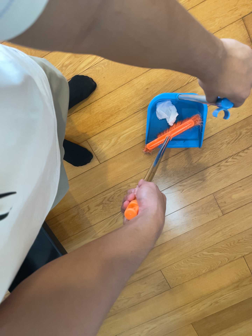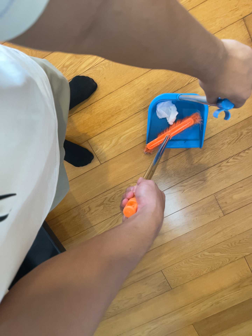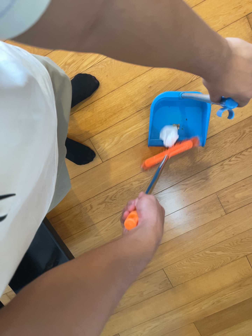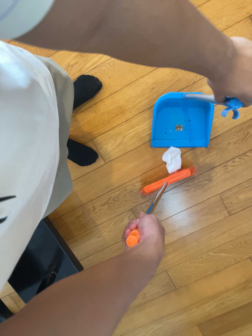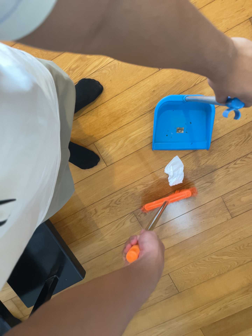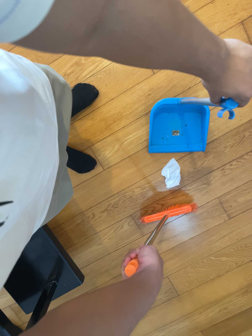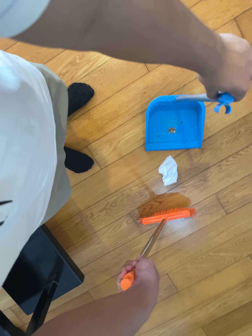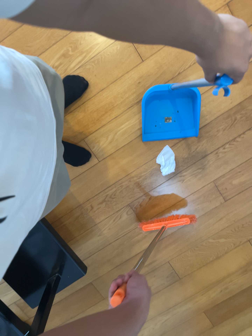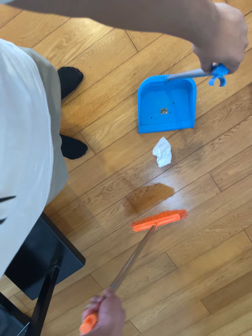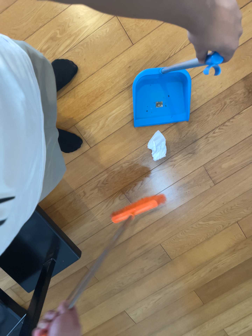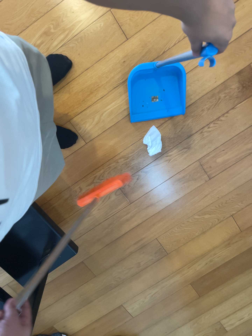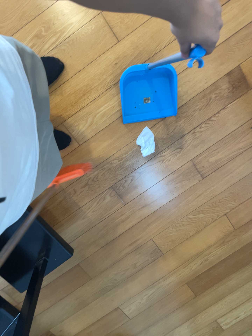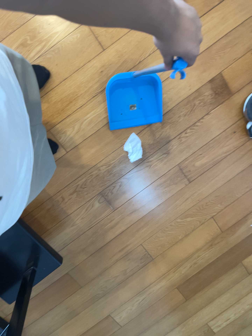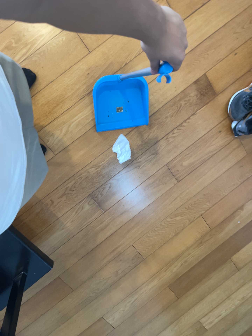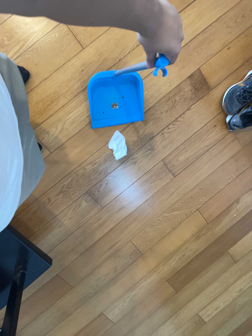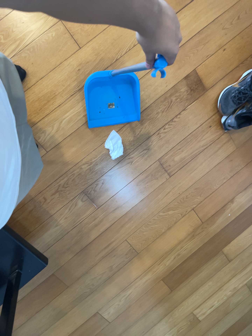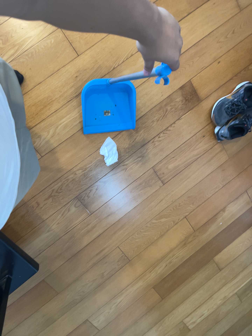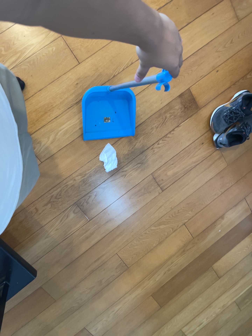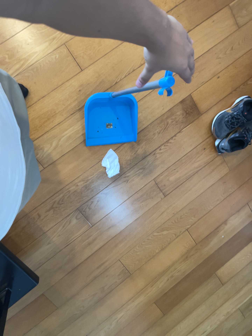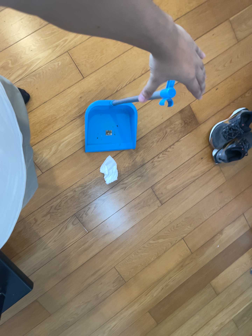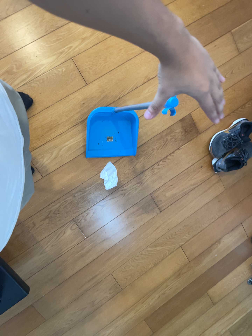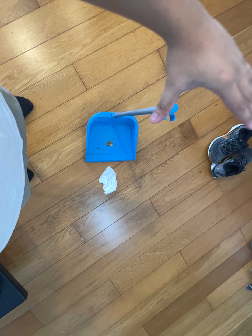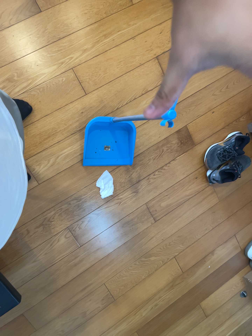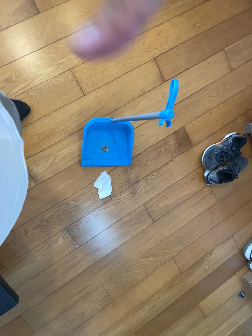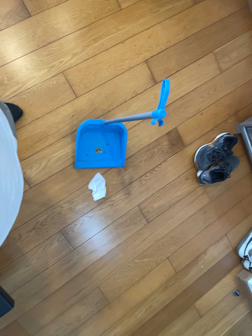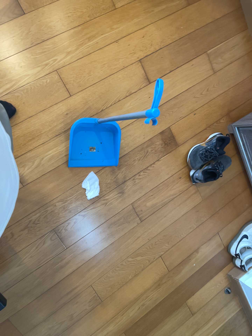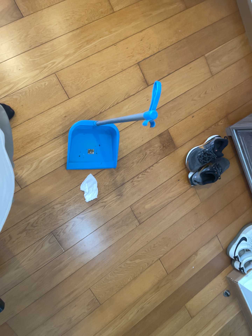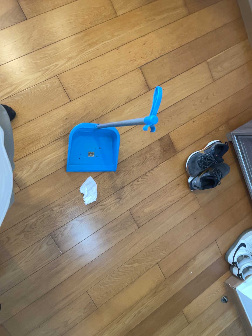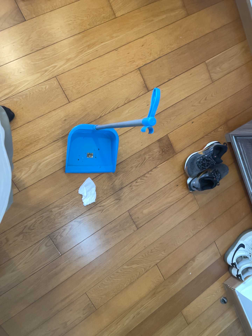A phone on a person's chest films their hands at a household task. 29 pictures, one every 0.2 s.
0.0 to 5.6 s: The camera pans to its right by about 20 degrees. It travels backward, toward the bottom of its view and to its left, about 14 cm, so what stands in front gets smaller. Its aim tips toward the top of its view by about 10 degrees.
The film runs backward here.
